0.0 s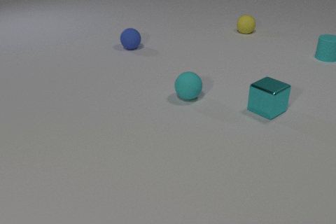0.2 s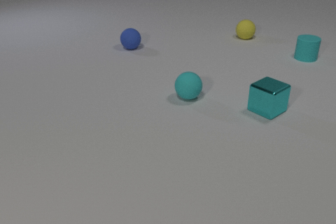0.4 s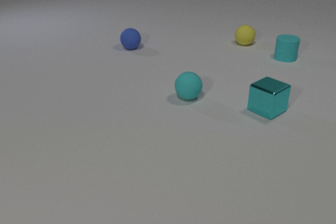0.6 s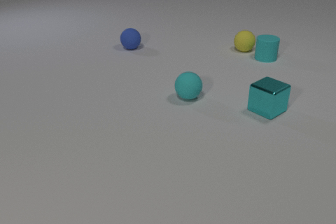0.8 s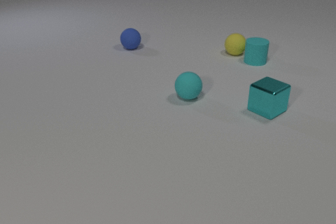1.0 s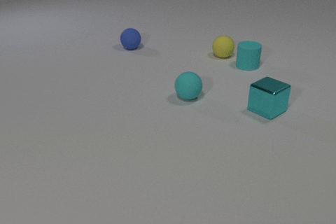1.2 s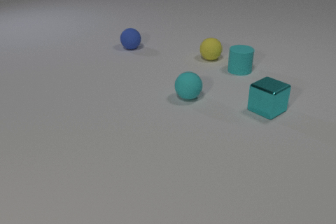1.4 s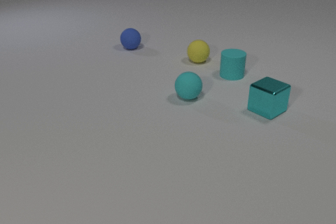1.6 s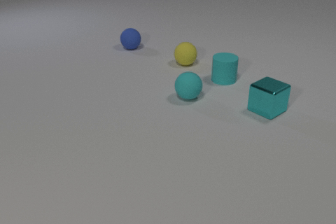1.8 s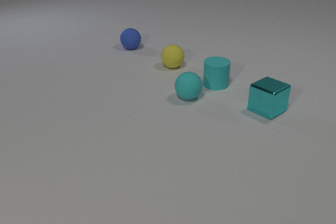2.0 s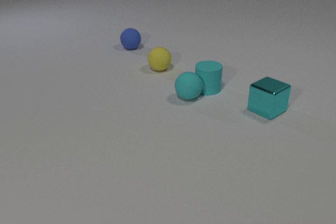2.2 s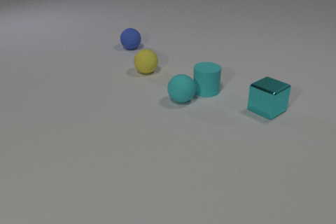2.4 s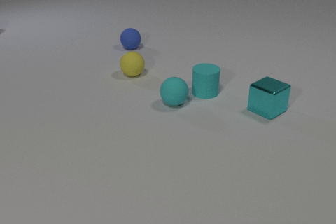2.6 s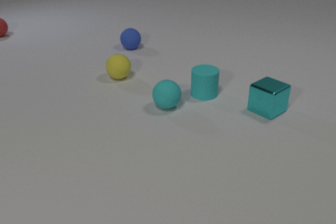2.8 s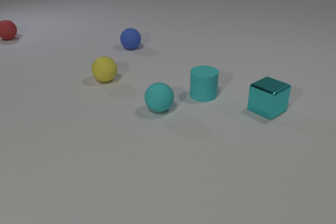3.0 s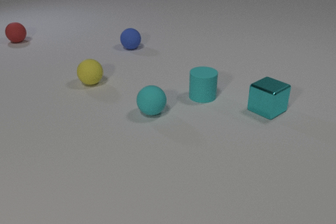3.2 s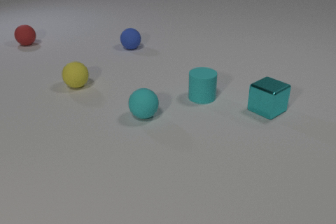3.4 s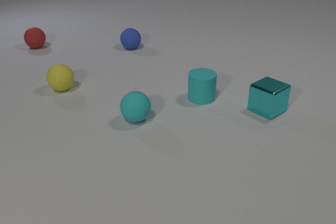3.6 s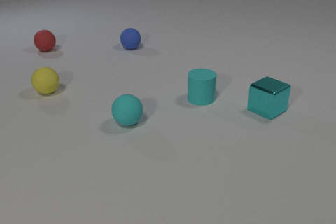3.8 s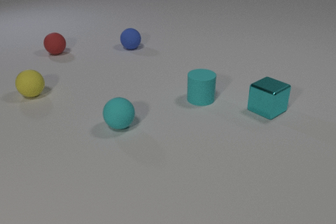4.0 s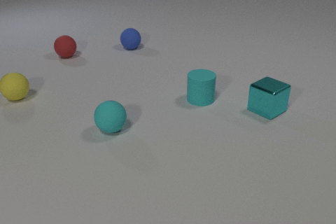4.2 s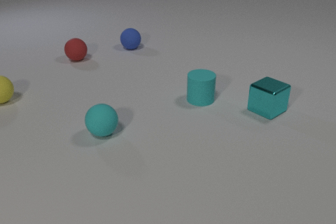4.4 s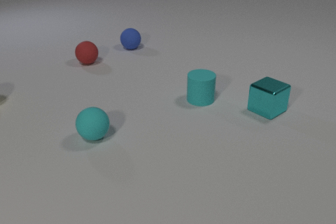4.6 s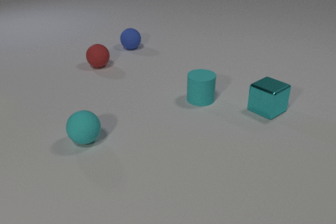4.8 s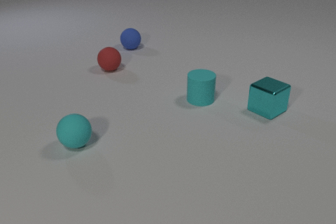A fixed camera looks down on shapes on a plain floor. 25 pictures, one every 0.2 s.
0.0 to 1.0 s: The cyan rubber cylinder slides to the left and toward the camera. The yellow rubber sphere rolls toward the camera. The cyan rubber cylinder and the yellow rubber sphere collide.
1.0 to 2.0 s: The cyan rubber cylinder slides toward the camera and to the left. The yellow rubber sphere rolls to the left and toward the camera. The cyan rubber cylinder and the cyan rubber sphere collide.
2.0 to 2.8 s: The cyan rubber cylinder slides toward the camera. The yellow rubber sphere rolls to the left and toward the camera. The cyan rubber sphere rolls to the left and toward the camera. The red rubber sphere comes in at the left edge, rolls toward the camera and to the right.
2.8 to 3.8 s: The cyan rubber cylinder slides toward the camera. The yellow rubber sphere rolls to the left. The cyan rubber sphere rolls to the left and toward the camera. The red rubber sphere rolls toward the camera and to the right.
3.8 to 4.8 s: The yellow rubber sphere rolls to the left, leaves at the left edge. The cyan rubber sphere rolls to the left and toward the camera. The red rubber sphere rolls toward the camera and to the right.
What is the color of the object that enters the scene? red.
What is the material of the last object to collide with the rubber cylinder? rubber.
What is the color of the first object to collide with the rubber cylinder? yellow.
